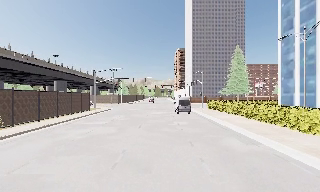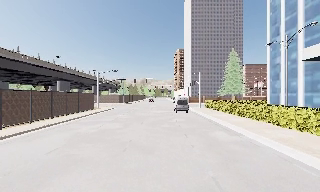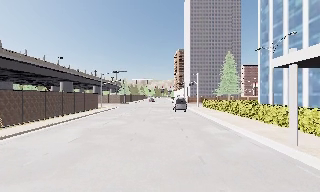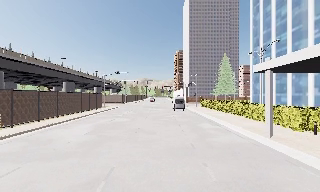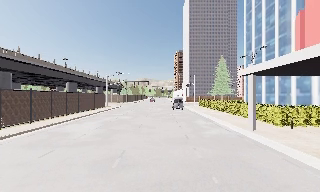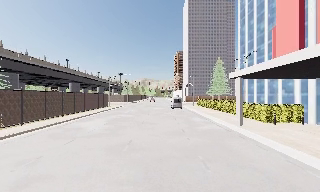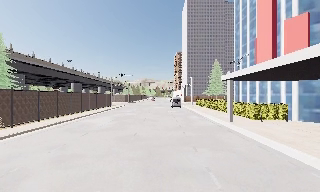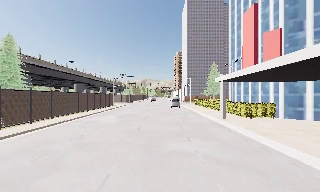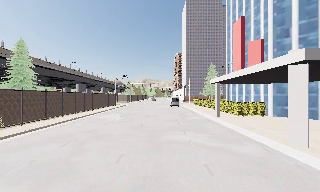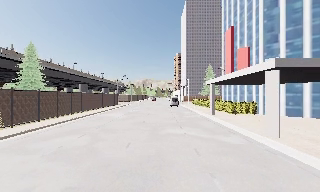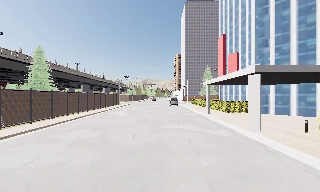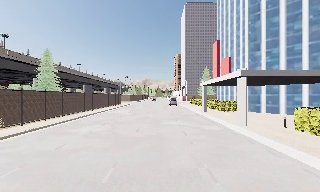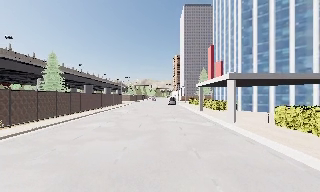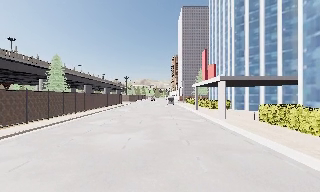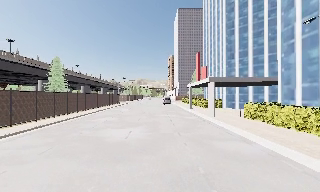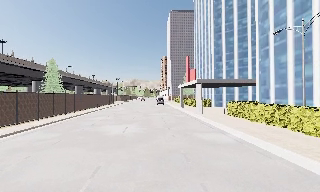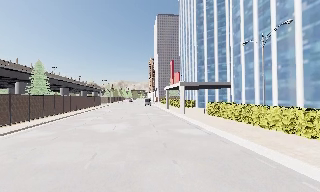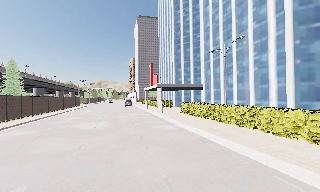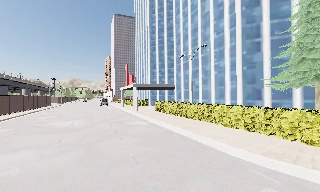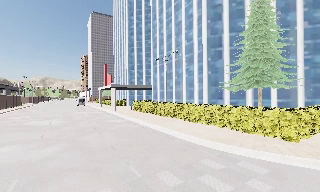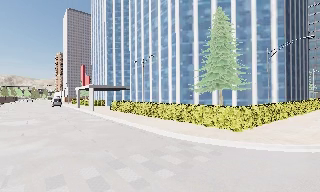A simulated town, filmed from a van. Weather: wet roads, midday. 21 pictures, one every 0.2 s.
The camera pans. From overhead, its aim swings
clockwise.
The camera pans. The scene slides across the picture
to the left.
0.0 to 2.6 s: The camera travels backward, about 25 m, so what stands in front gets smaller.
2.6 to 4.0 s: The camera pans to its right, which is clockwise from overhead, by about 35 degrees. It travels backward, about 13 m.
The film runs backward here.
